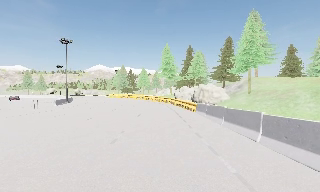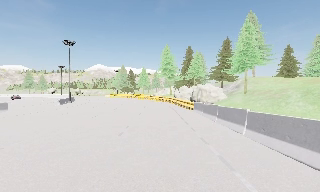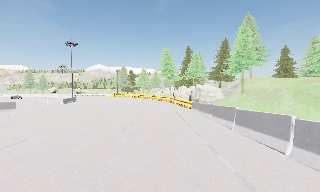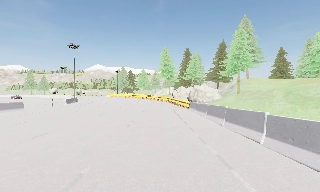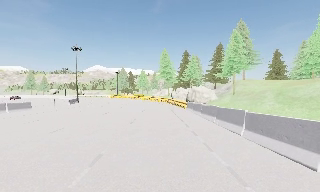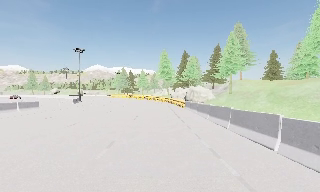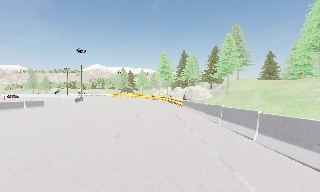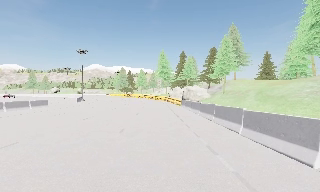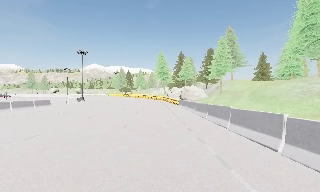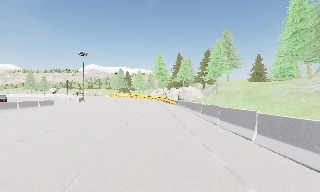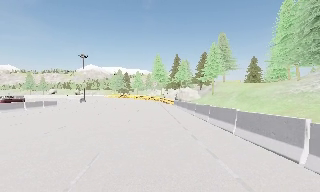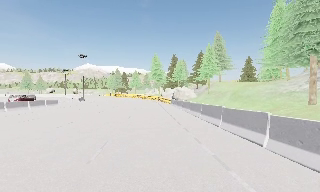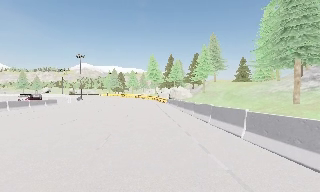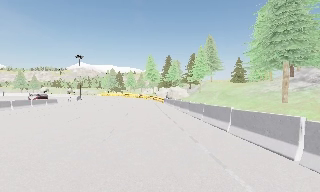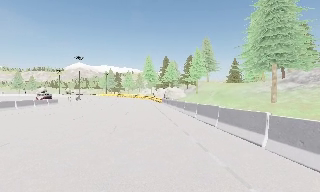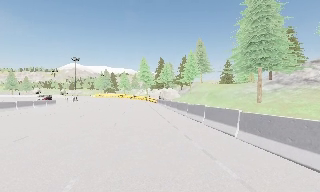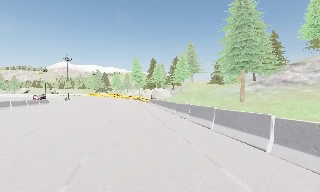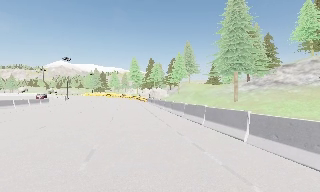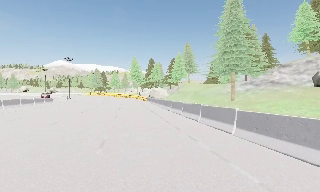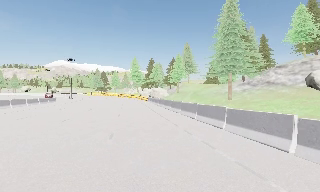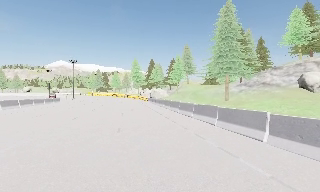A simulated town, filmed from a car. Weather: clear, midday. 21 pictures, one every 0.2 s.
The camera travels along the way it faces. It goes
backward.
0.0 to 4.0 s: The scene slides to the left, as the camera pans about 10 degrees to its right. It travels backward, about 25 m, so what stands in front gets smaller.
The film runs backward here.
